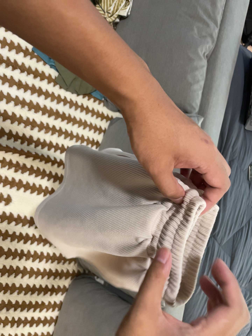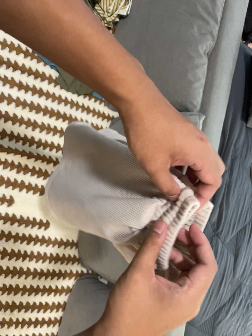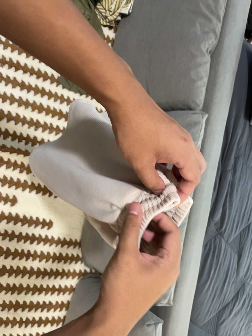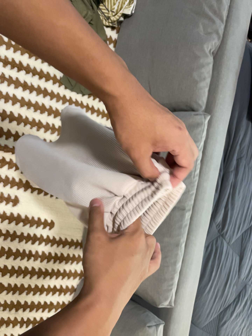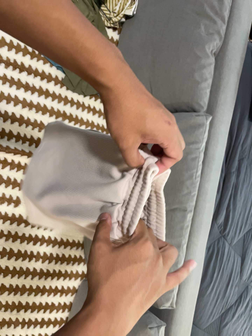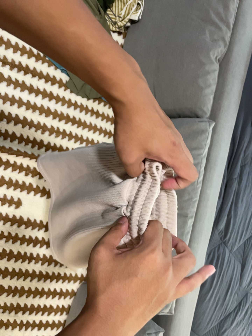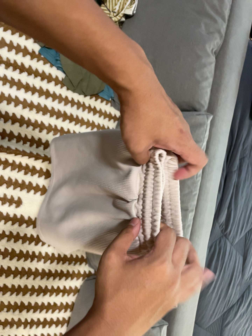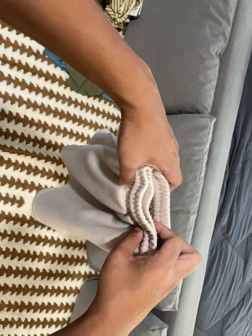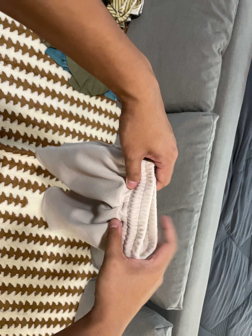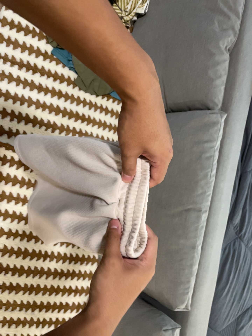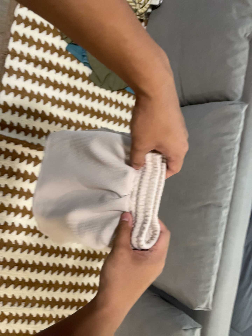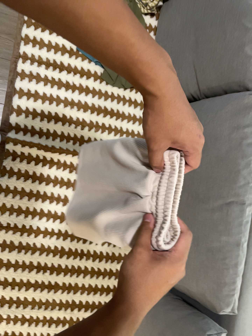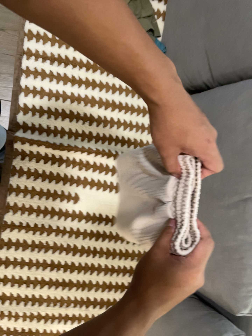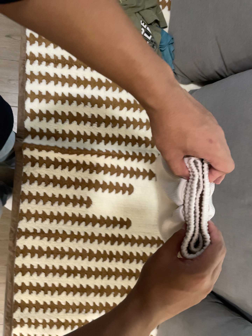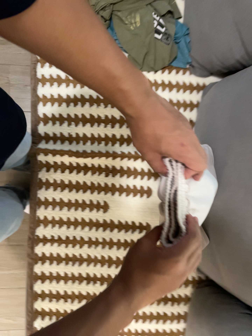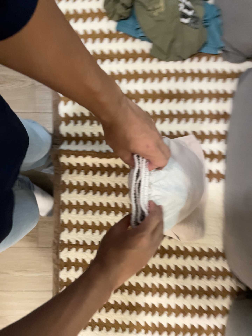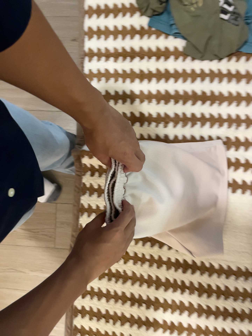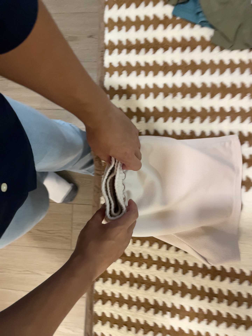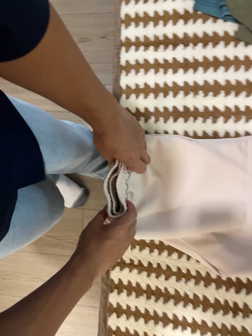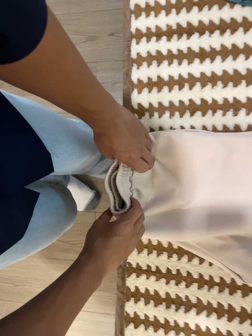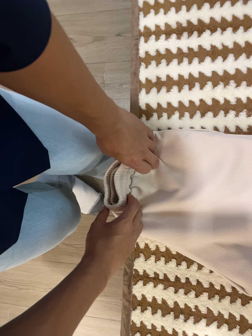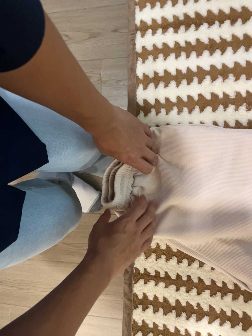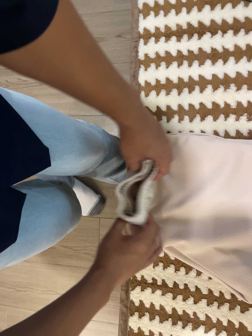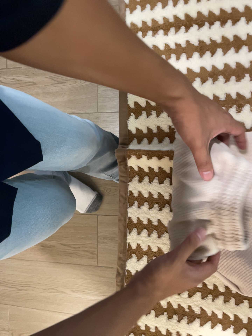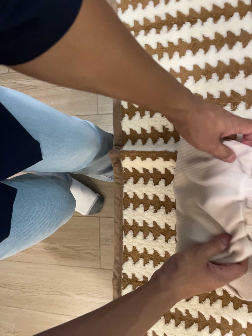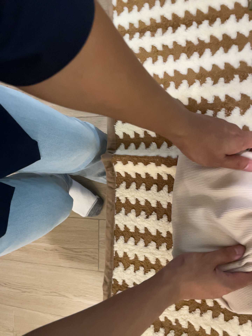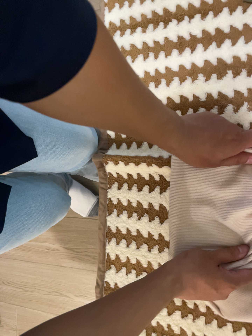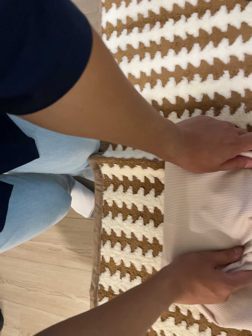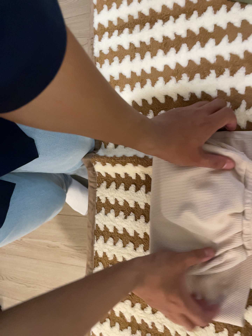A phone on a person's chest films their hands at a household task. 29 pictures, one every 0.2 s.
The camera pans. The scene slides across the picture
to the right.
0.0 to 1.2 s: The camera shifts only a little, or ends up much as it began.
1.2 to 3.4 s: The camera pans to its left by about 40 degrees. It travels forward, about 32 cm. It rolls about its line of sight by about 10 degrees, and the scene rotates counterclockwise.
3.4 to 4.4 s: The camera travels forward, about 12 cm, so what stands in front looms larger.
4.4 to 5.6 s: The camera travels to its right, about 18 cm.
The film runs forward here.
